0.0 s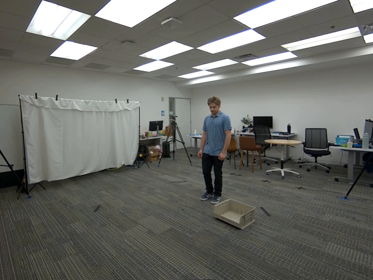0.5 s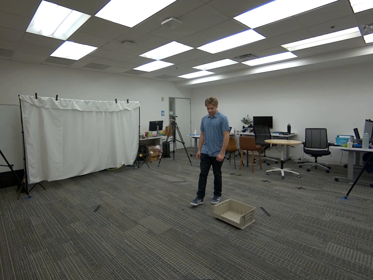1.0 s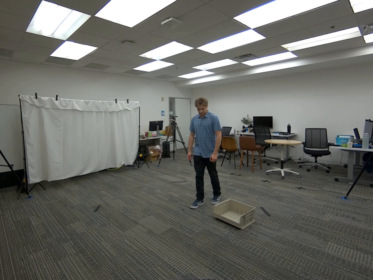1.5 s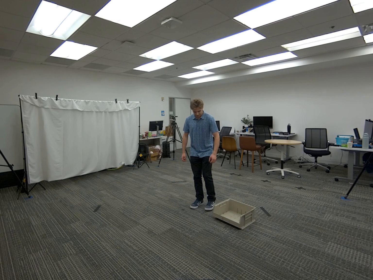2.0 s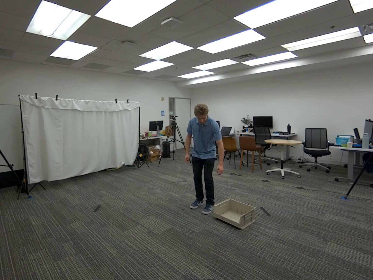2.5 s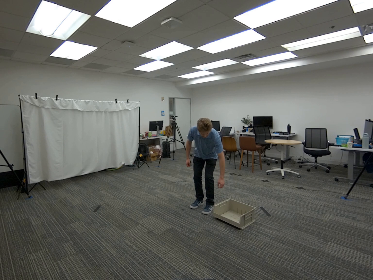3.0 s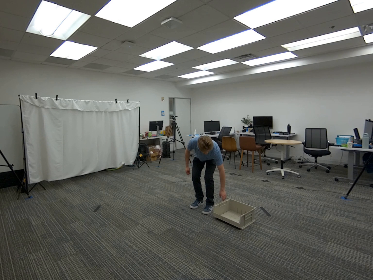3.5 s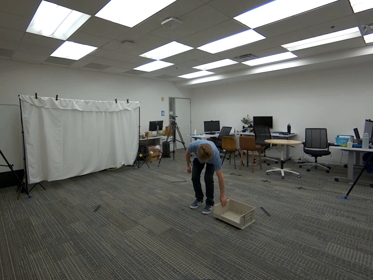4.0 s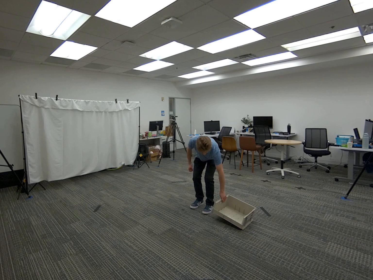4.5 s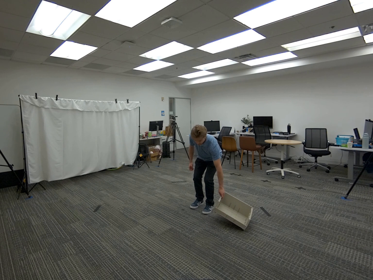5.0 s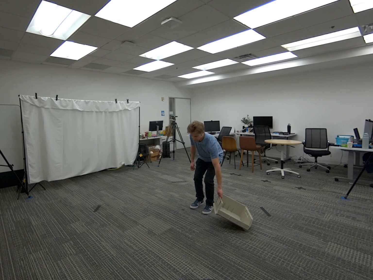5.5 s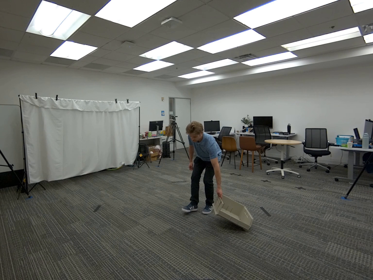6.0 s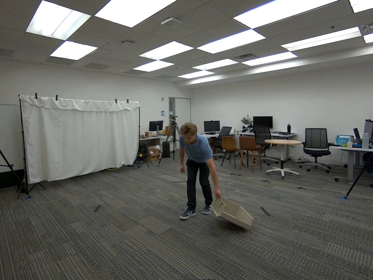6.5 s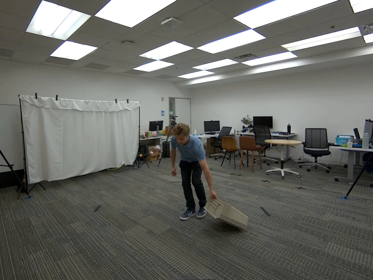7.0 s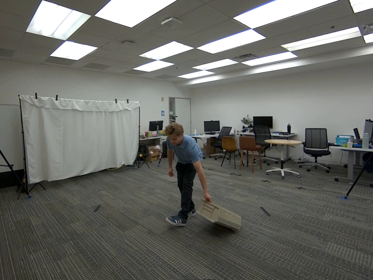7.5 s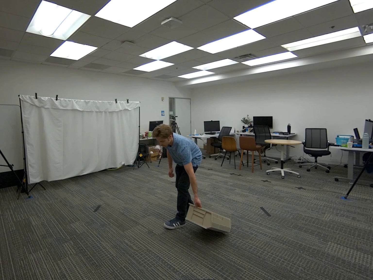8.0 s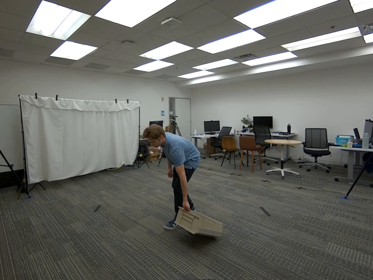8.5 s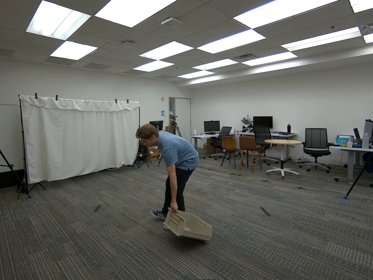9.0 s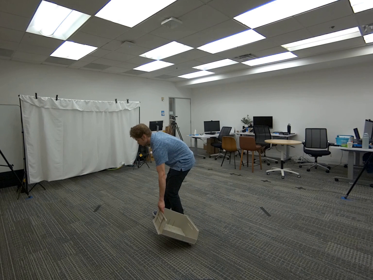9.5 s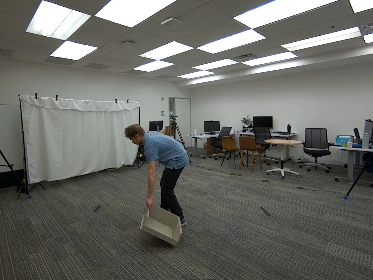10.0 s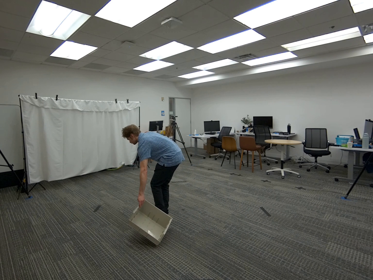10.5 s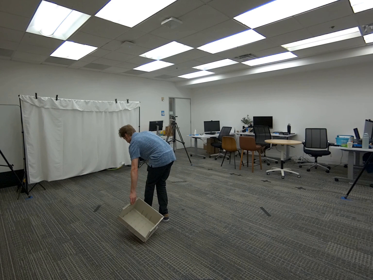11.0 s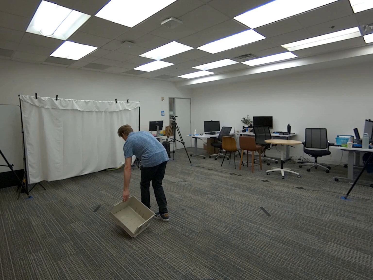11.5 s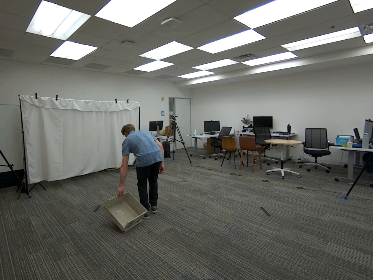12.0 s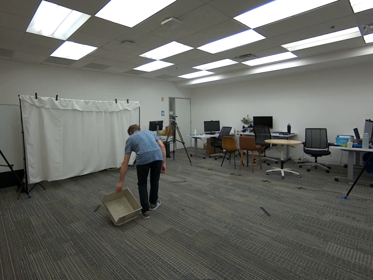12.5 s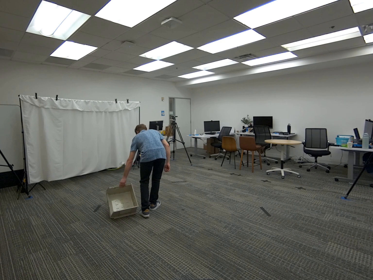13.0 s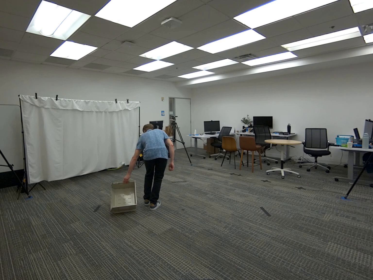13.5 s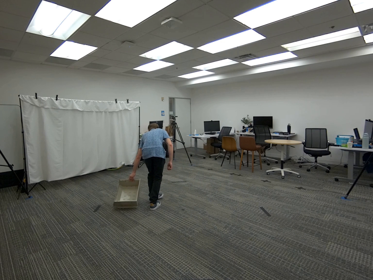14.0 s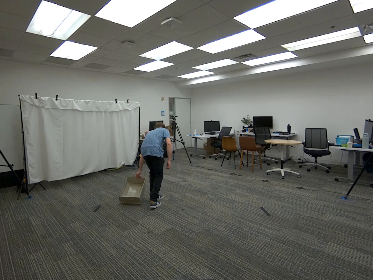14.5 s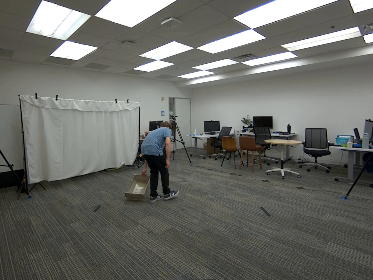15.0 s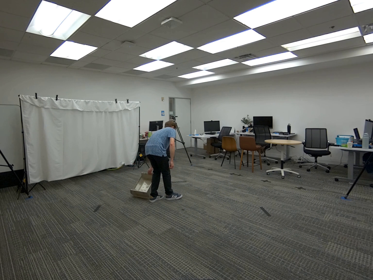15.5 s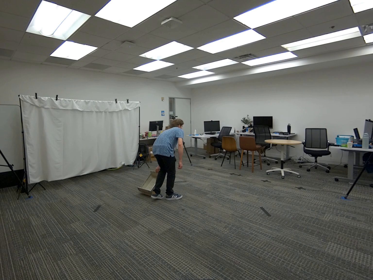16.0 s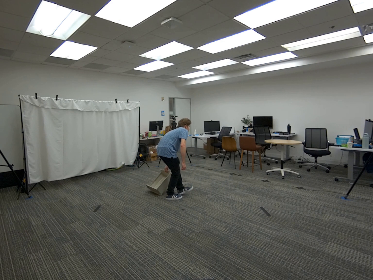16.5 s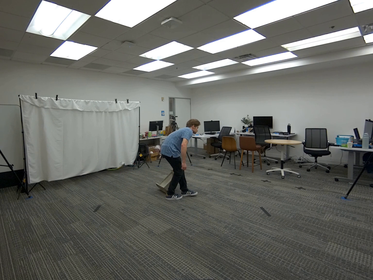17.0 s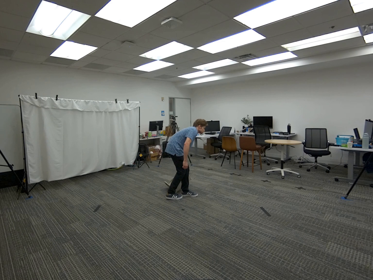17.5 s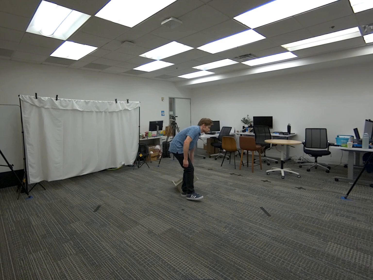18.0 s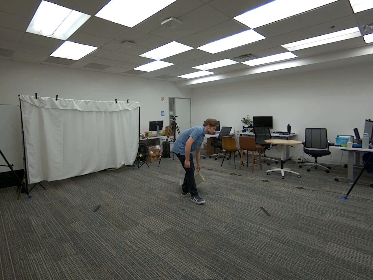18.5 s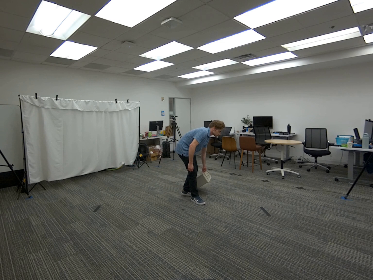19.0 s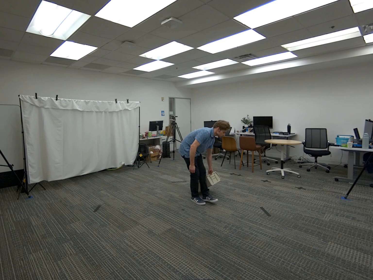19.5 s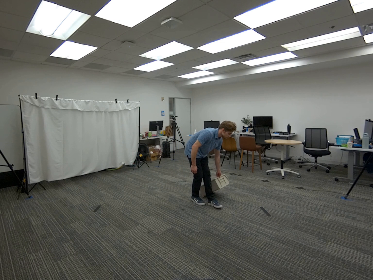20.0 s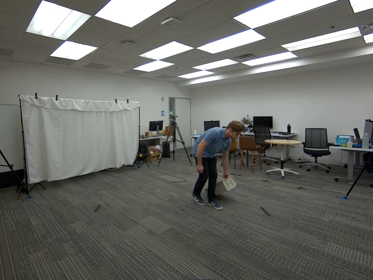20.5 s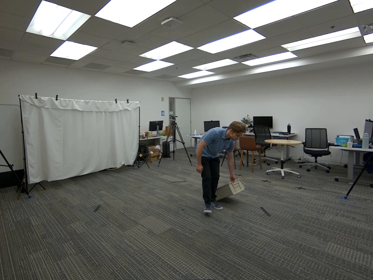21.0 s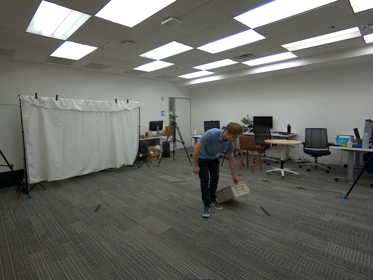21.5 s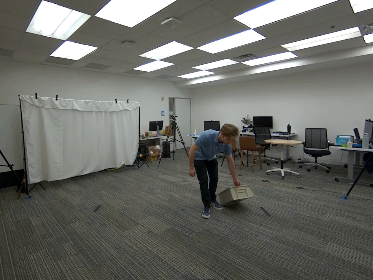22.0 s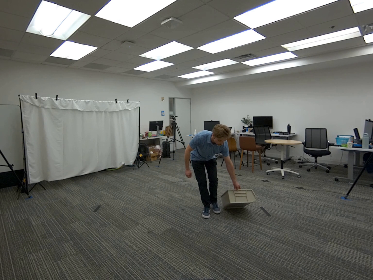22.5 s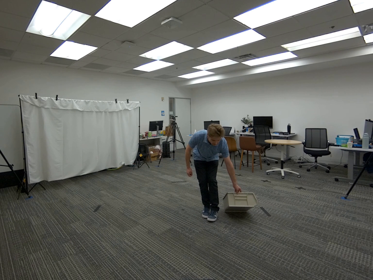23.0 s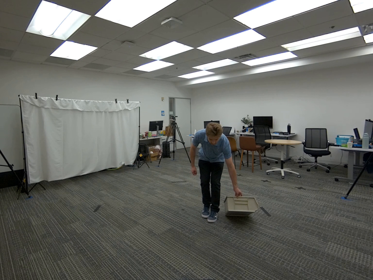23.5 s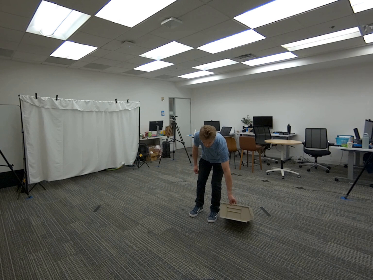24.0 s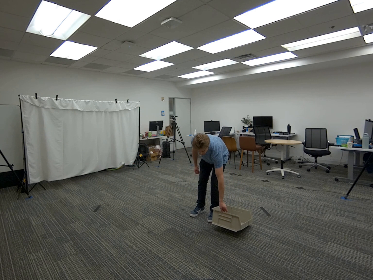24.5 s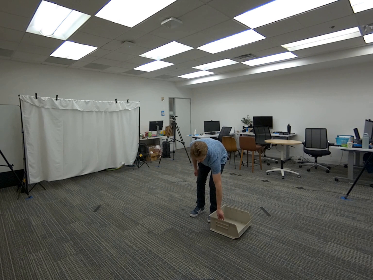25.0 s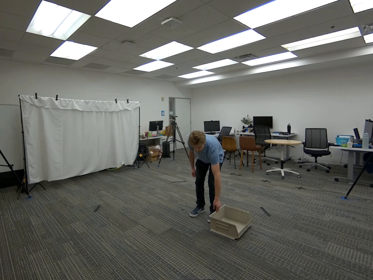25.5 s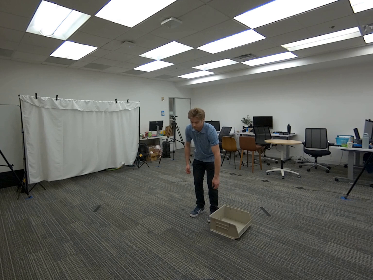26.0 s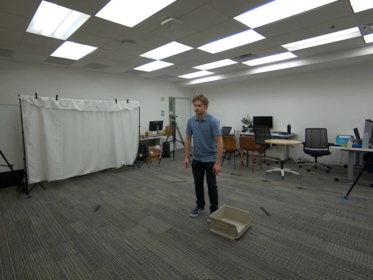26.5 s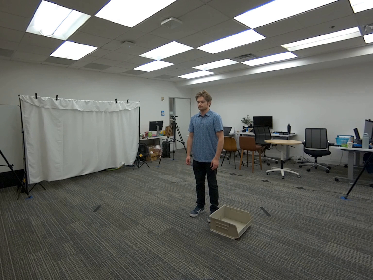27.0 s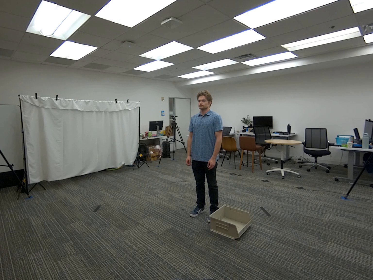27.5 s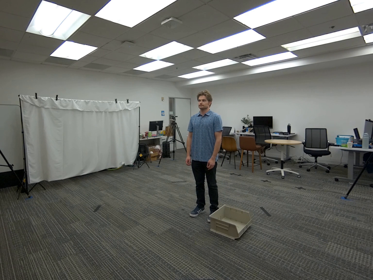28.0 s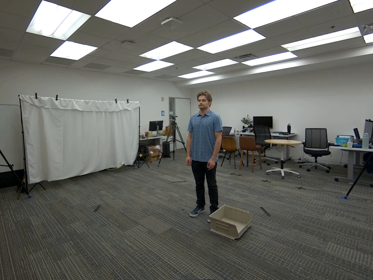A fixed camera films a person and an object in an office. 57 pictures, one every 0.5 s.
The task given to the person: Walk over to the beige bin on the ground and drag the bin within the bounding area.
